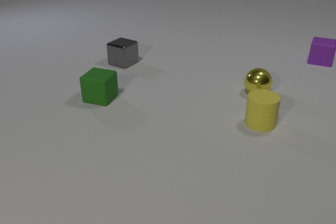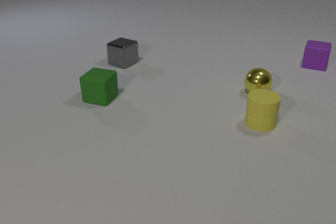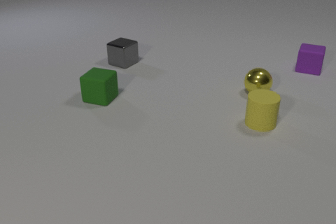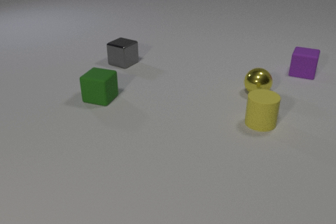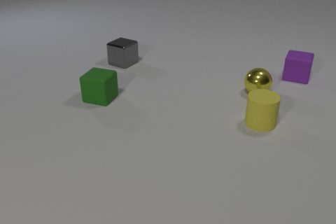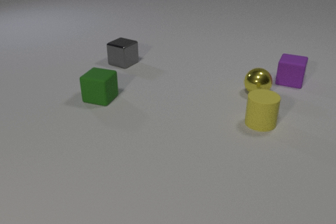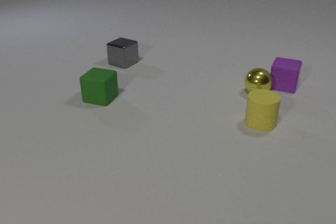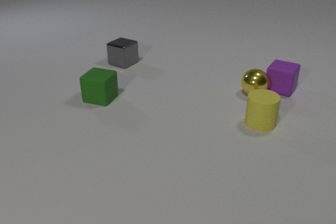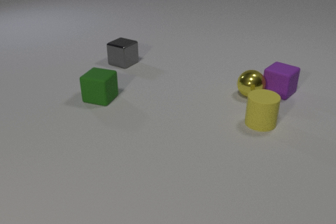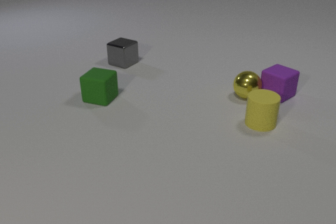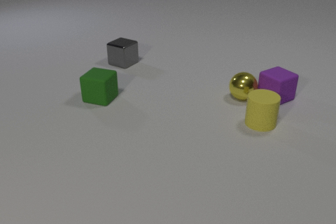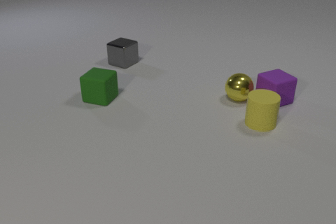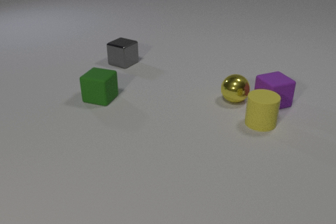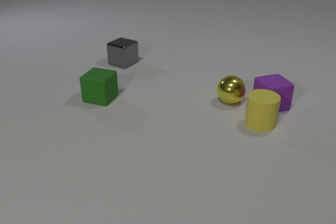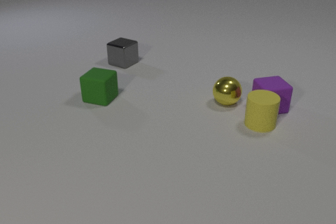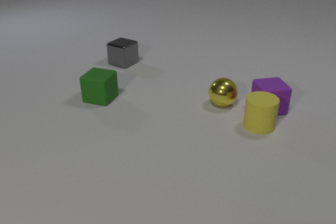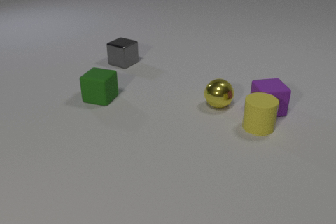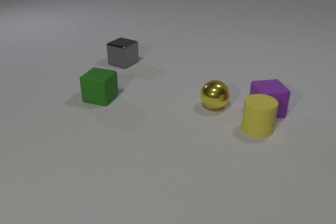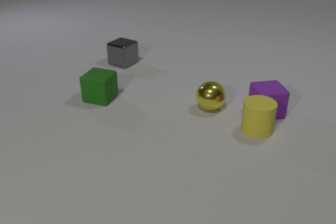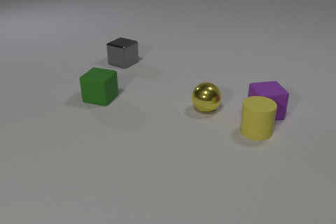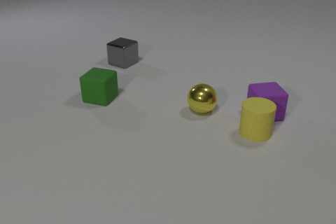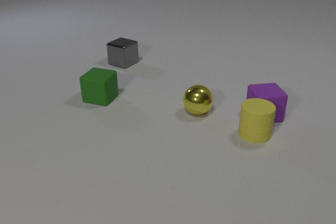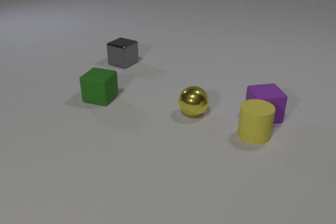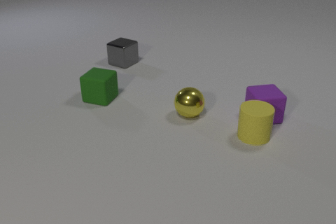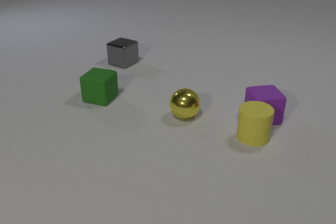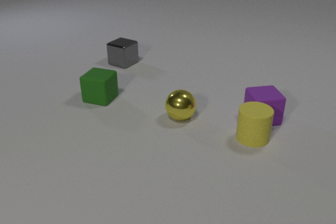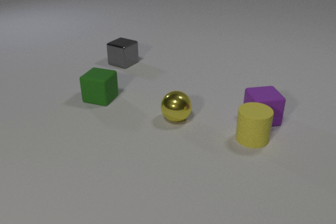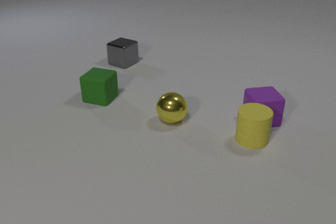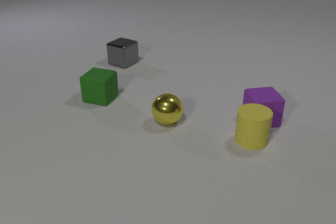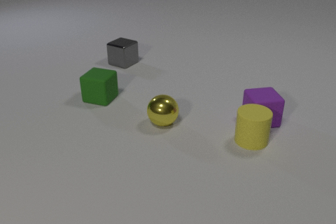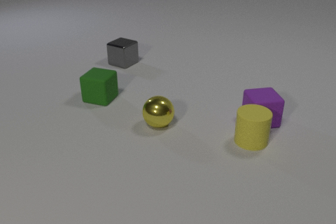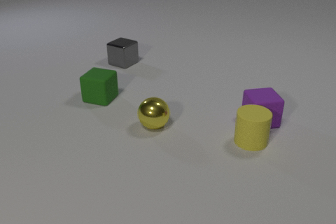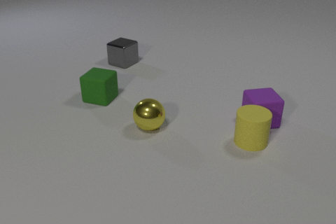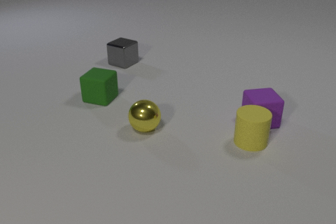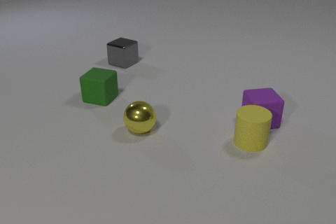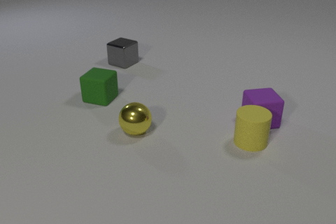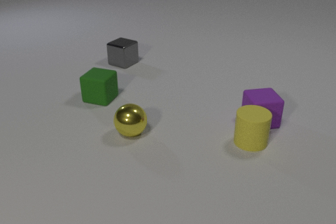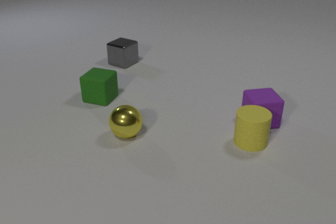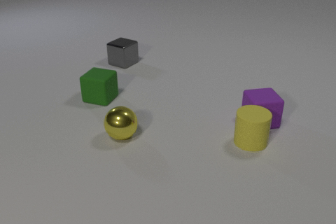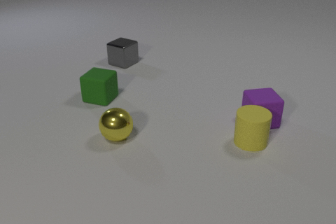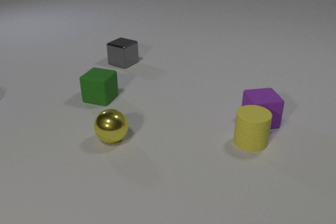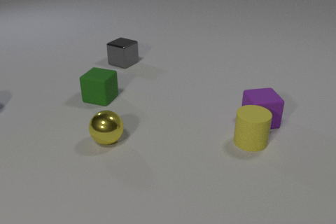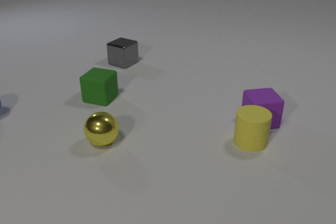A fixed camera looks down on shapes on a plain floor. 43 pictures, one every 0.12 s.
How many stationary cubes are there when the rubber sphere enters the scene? 3.
How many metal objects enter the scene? 0.
What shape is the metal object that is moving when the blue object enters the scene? sphere.
0.00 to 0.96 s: The purple rubber cube slides toward the camera and to the left. The yellow metal sphere rolls to the left and toward the camera. The purple rubber cube and the yellow metal sphere collide.
0.96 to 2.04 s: The purple rubber cube slides toward the camera, spins clockwise seen from above by about 45 degrees, its near face sliding to the left. The yellow metal sphere rolls to the left and toward the camera. The yellow rubber cylinder slides toward the camera. The purple rubber cube and the yellow rubber cylinder collide.
2.04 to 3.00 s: The purple rubber cube slides toward the camera. The yellow metal sphere rolls to the left and toward the camera. The yellow rubber cylinder slides toward the camera.
3.00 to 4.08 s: The purple rubber cube slides toward the camera. The yellow metal sphere rolls to the left and toward the camera. The yellow rubber cylinder slides toward the camera.
4.08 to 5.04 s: The yellow metal sphere rolls to the left and toward the camera.
